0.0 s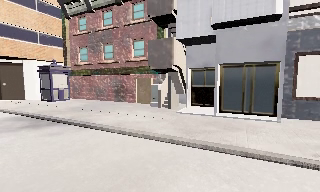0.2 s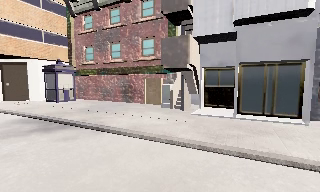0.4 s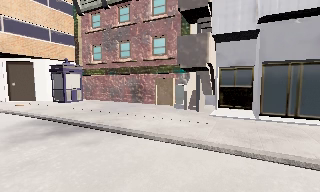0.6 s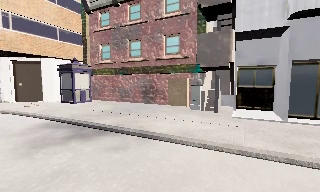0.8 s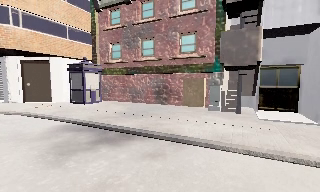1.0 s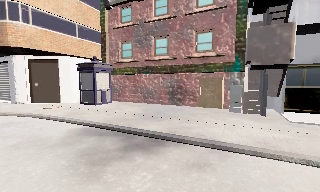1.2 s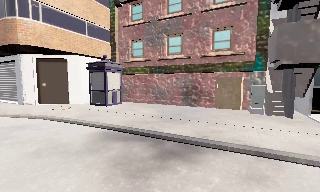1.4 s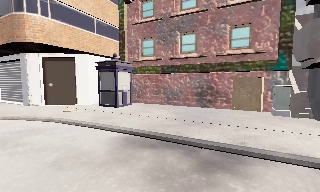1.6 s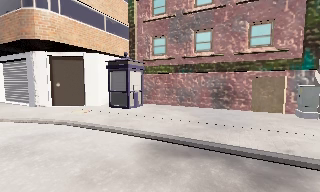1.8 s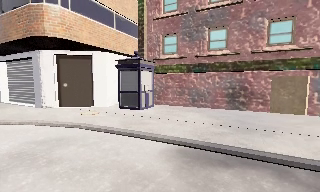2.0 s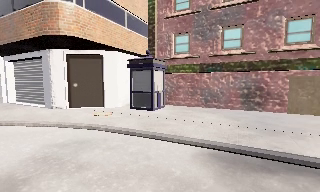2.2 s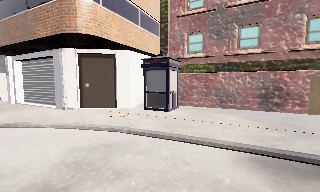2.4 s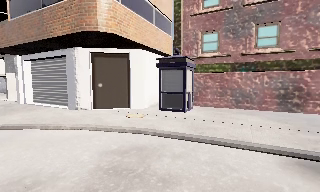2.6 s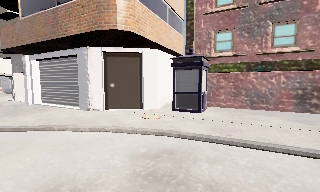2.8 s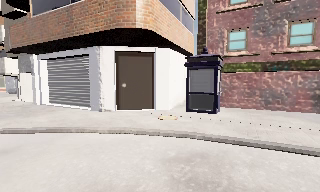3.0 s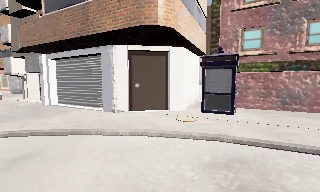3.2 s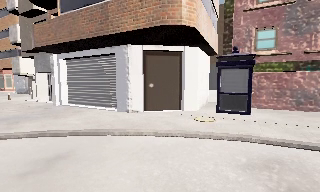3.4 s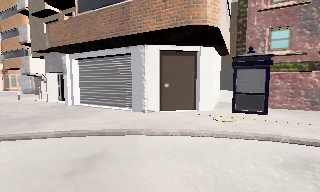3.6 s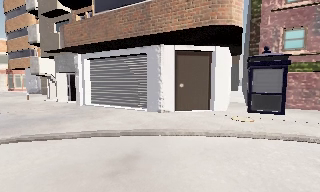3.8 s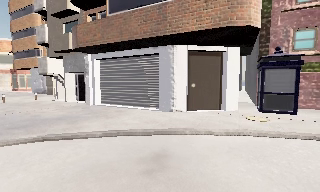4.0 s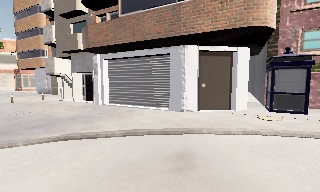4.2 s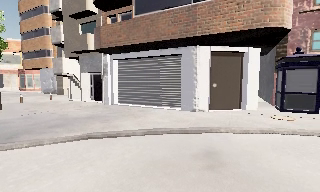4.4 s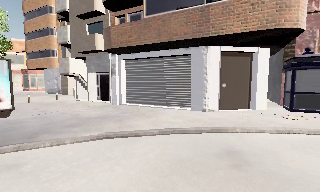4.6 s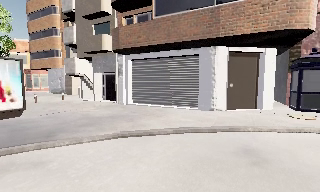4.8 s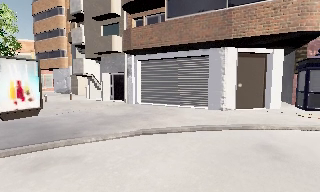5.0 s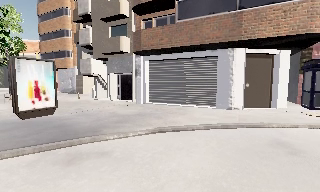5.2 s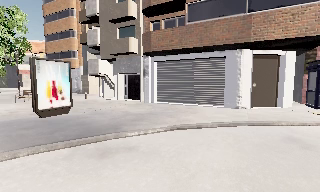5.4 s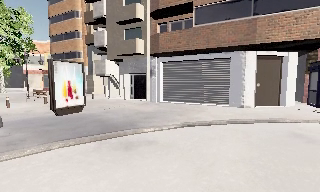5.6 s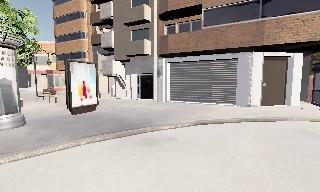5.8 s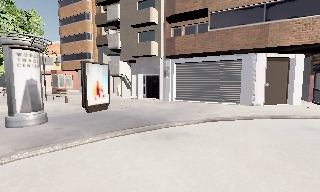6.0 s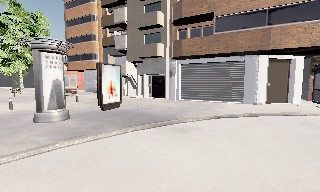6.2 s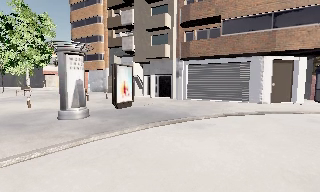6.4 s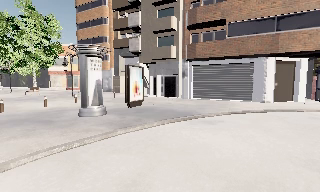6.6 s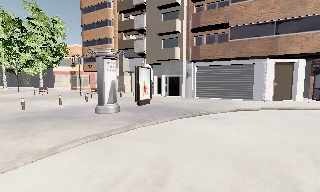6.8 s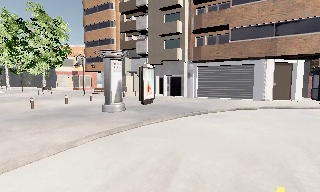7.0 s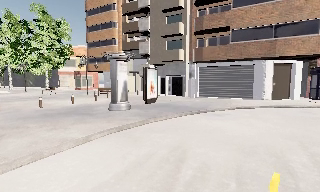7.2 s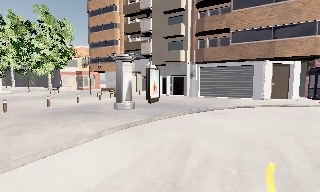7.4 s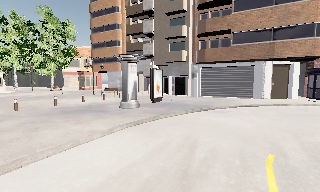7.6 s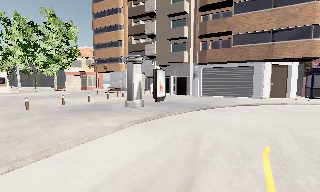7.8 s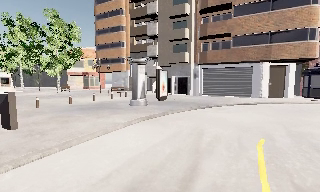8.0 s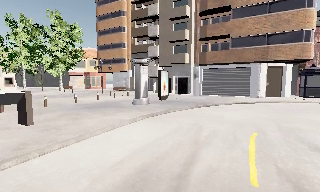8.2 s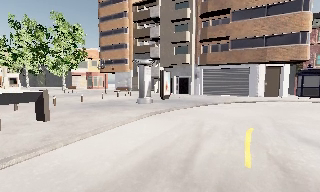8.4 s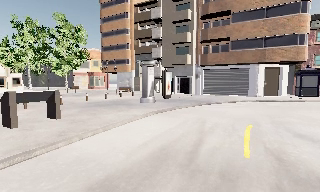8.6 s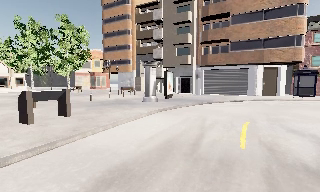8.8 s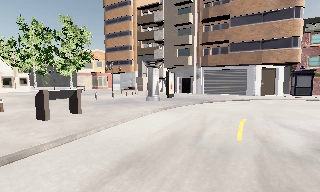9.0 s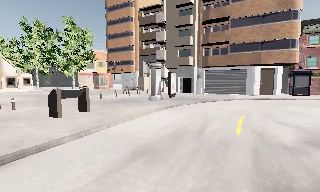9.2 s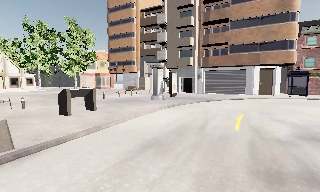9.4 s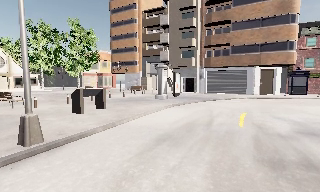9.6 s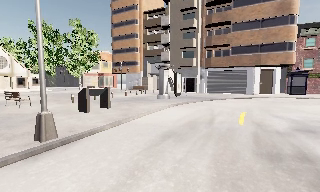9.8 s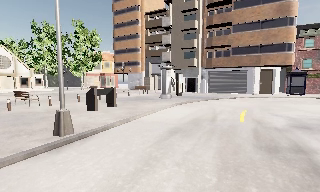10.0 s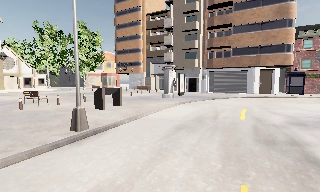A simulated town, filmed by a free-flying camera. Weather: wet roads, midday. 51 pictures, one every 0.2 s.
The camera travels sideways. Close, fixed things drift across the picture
to the right.
0.0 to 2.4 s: The camera travels to its left and forward, about 10 m, so close, fixed things drift to the right.
2.4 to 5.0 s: The camera travels to its left, about 8 m, so close, fixed things drift to the right.
5.0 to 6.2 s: The camera travels to its left and backward, about 4 m, so close, fixed things drift to the right.
6.2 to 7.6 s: The camera travels backward and to its left, about 3.5 m, so what stands in front gets smaller. It loses speed.
7.6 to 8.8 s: The camera travels backward, about 3 m, so what stands in front gets smaller.
8.8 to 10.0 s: The camera travels backward and to its left, about 3 m, so what stands in front gets smaller.
The film runs backward here.
